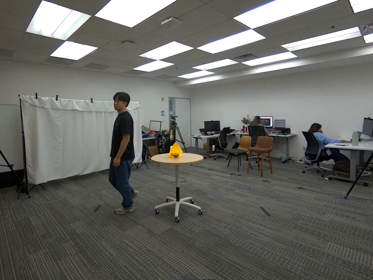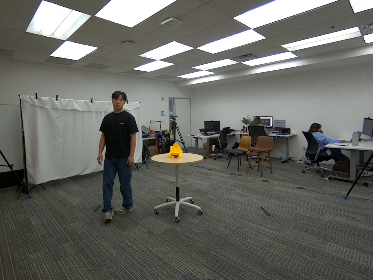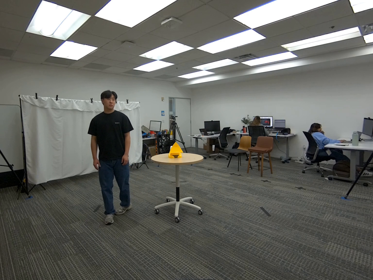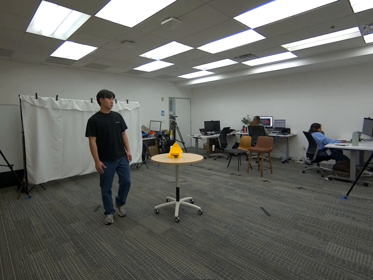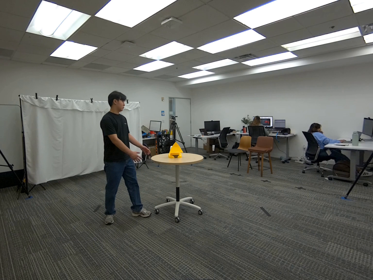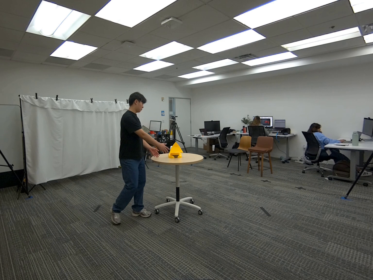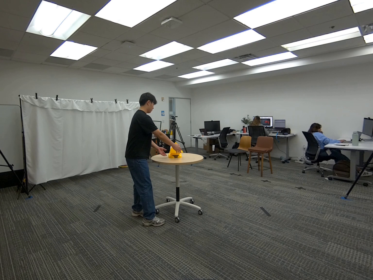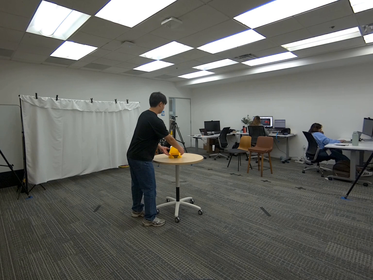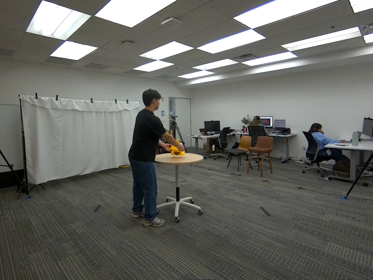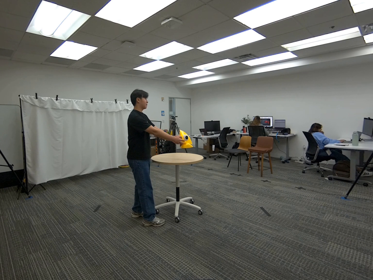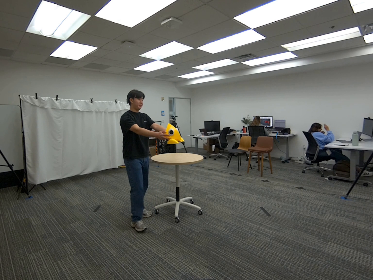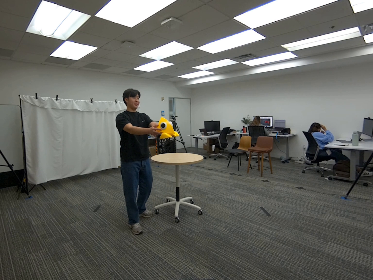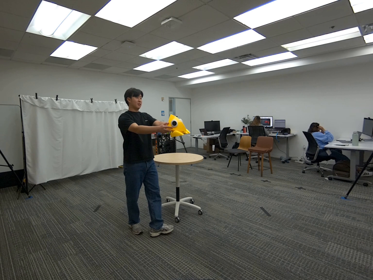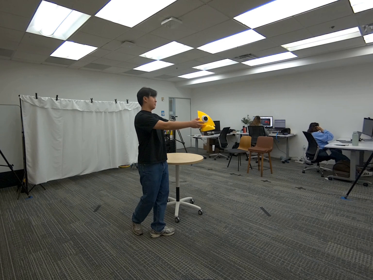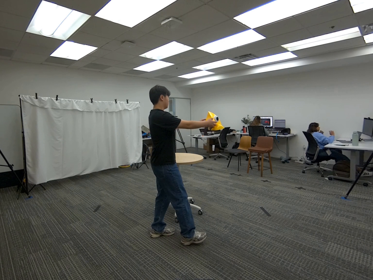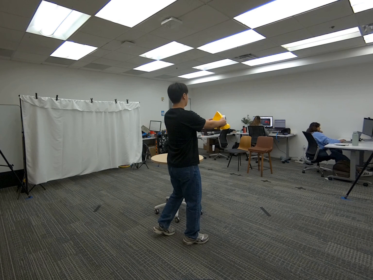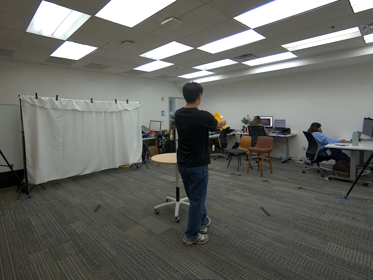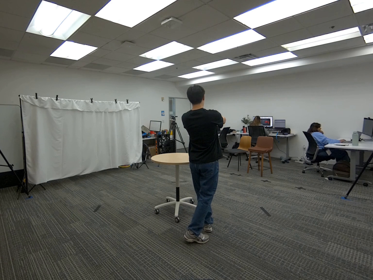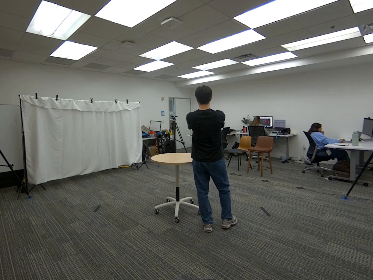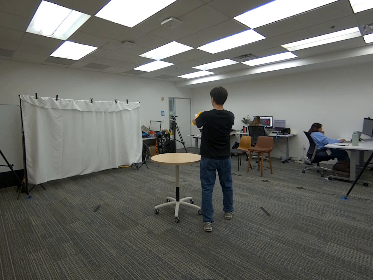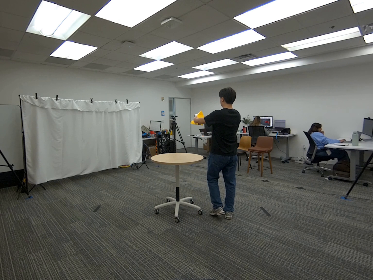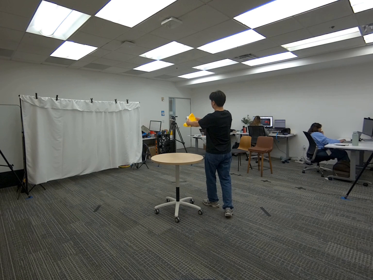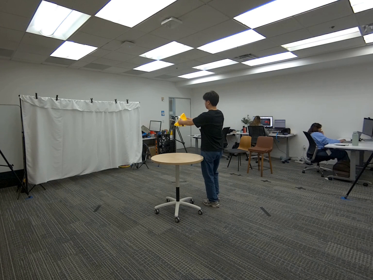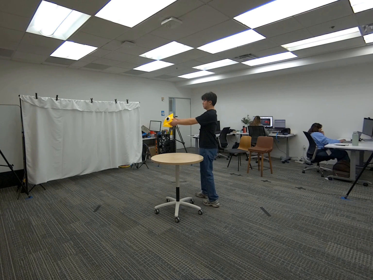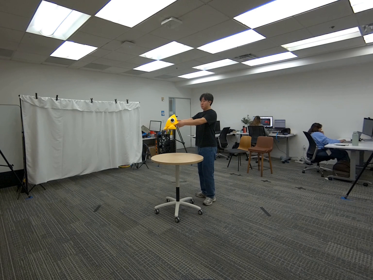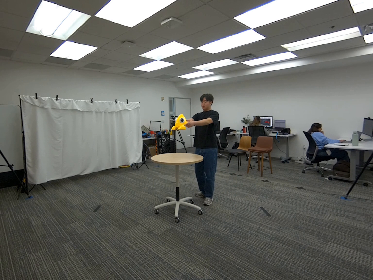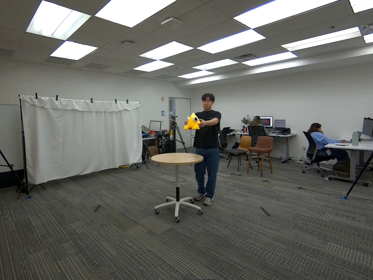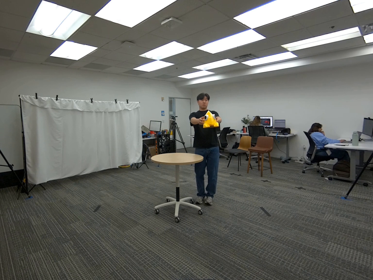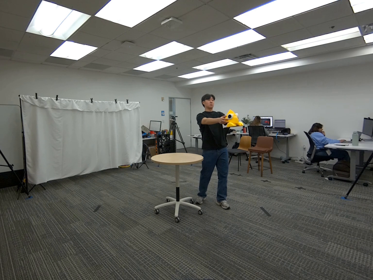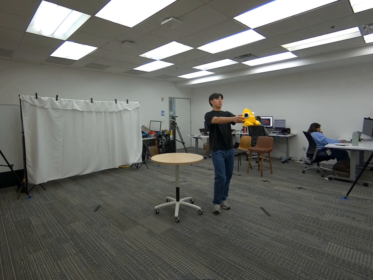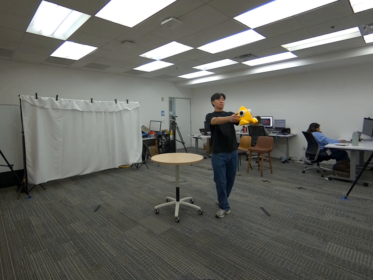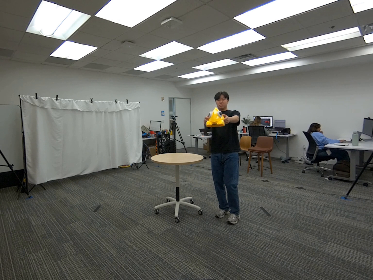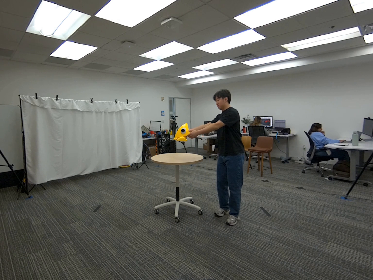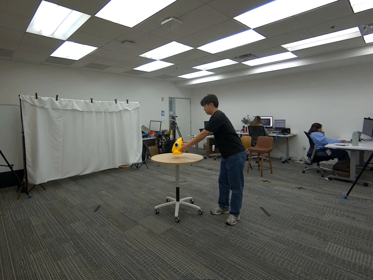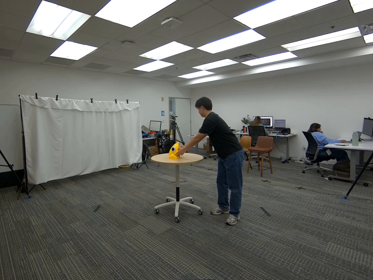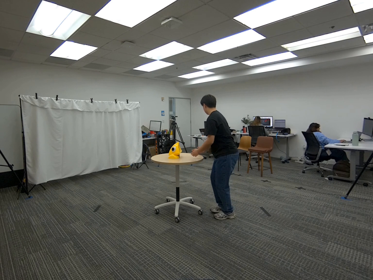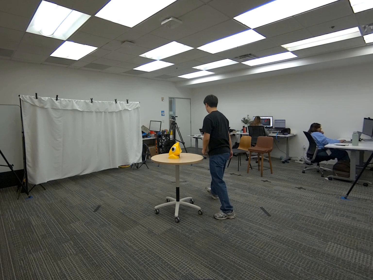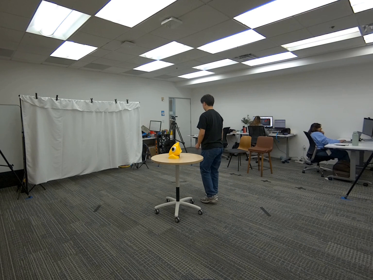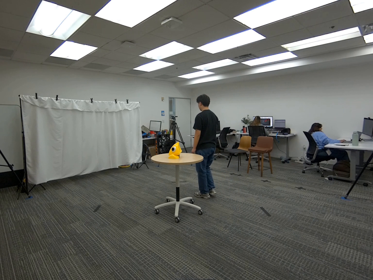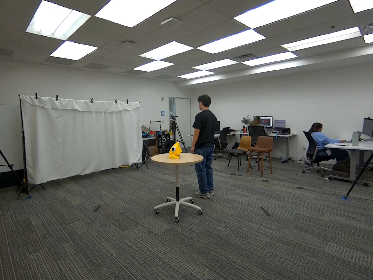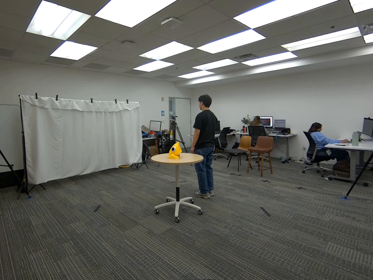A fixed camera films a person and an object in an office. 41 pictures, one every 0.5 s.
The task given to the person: Walk over to the yellow toy on the round table and pick it up with your both hands. Hold the toy infrony of you as you walk around the bounding area. Place the toy on the round table when finished.
